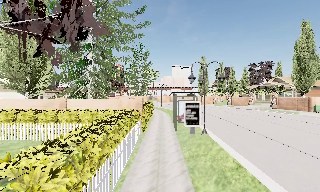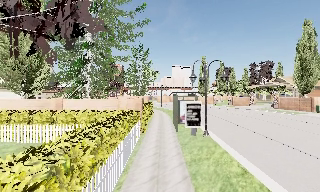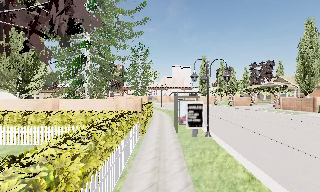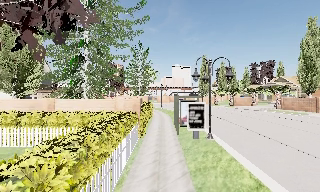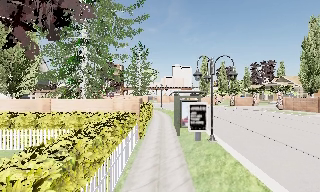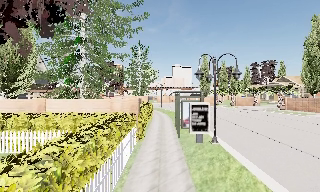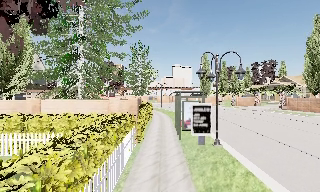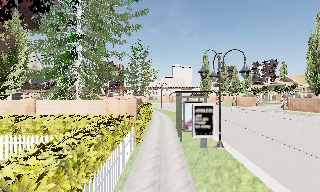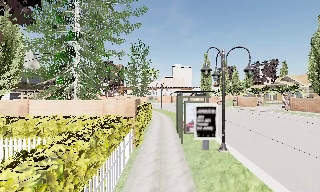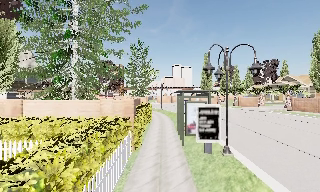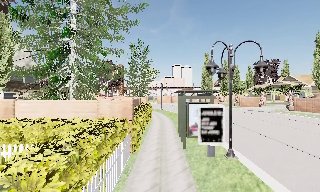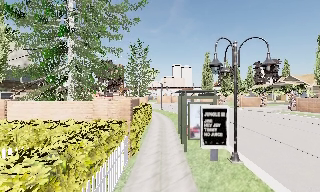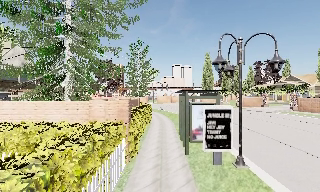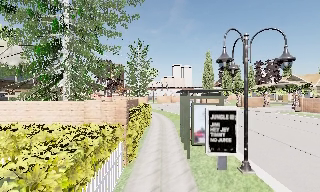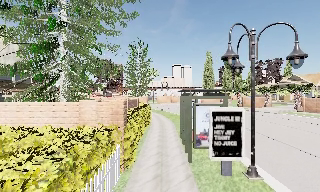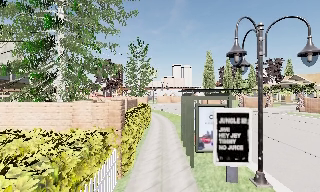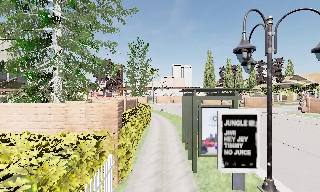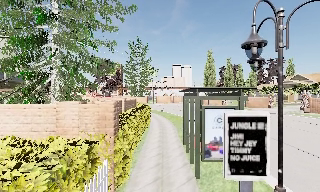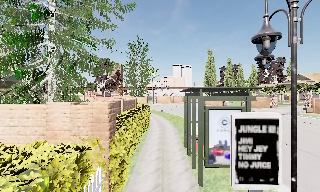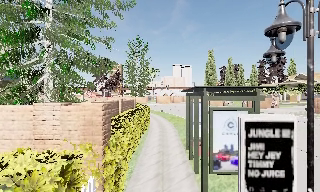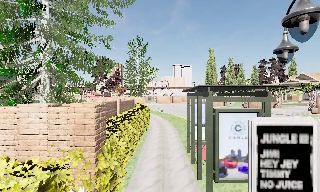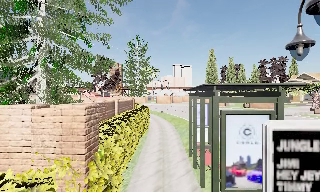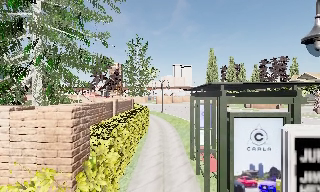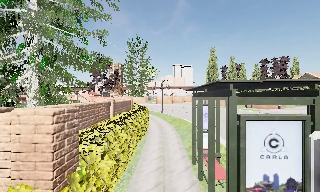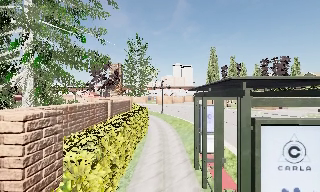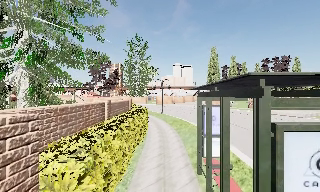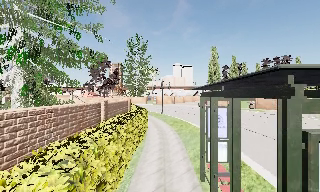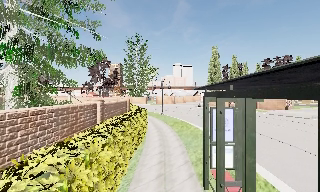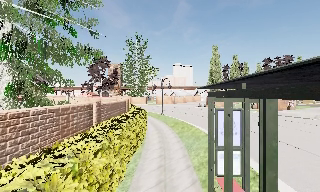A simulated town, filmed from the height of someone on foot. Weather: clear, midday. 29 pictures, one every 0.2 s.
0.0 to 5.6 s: The camera travels forward, about 11 m, so what stands in front looms larger.
The film runs forward here.
